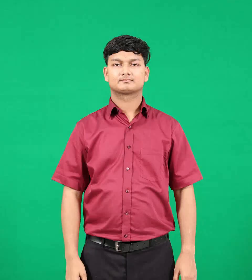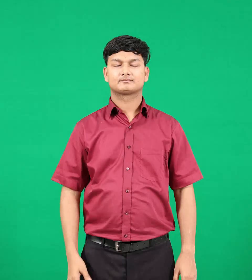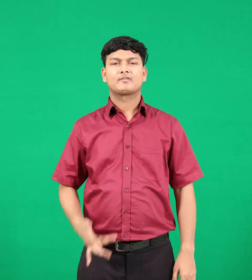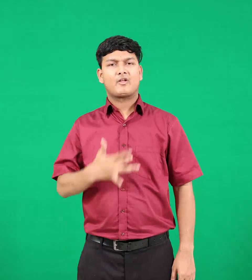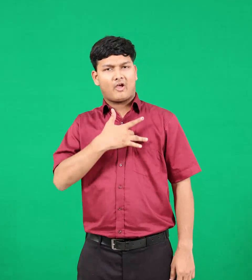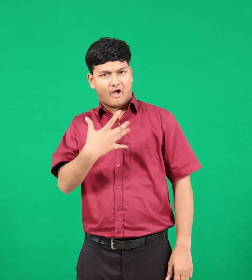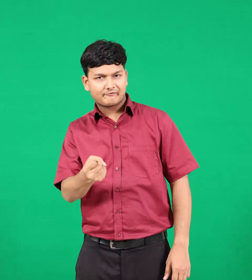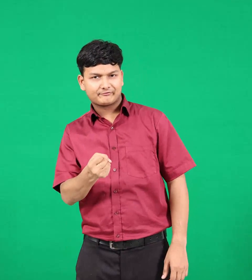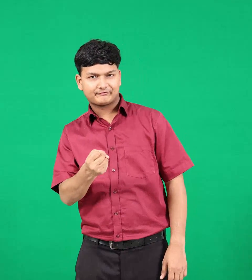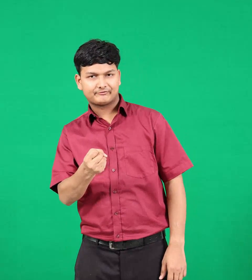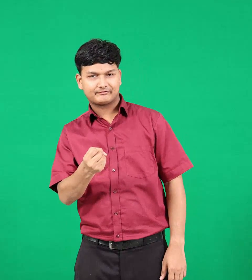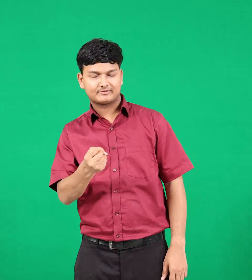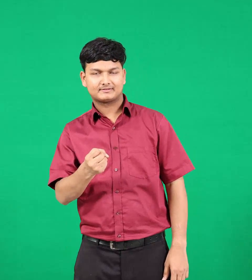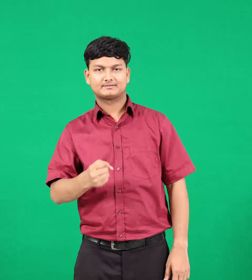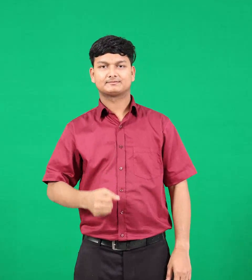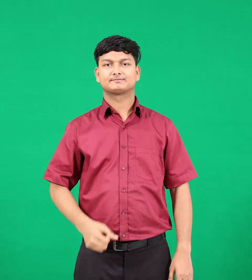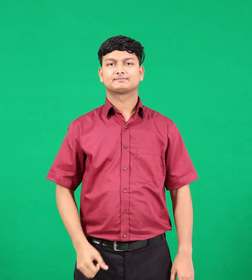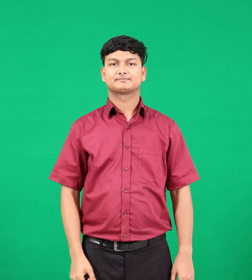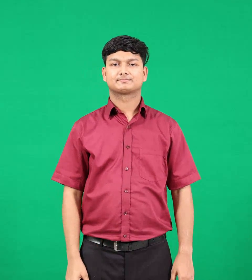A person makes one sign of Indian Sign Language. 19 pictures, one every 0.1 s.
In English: confident
